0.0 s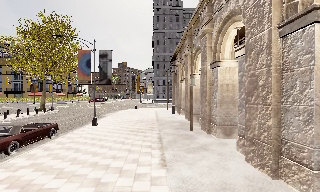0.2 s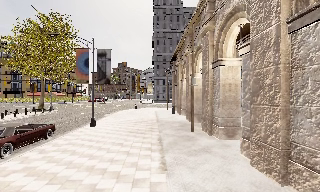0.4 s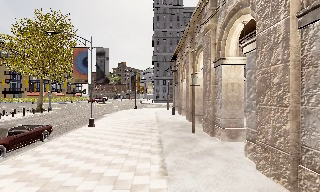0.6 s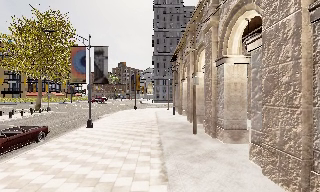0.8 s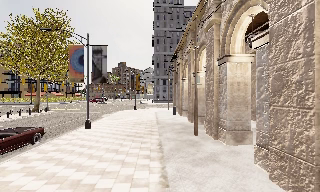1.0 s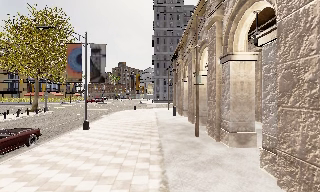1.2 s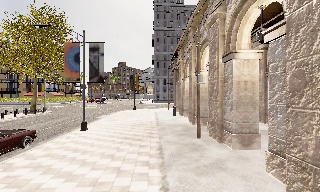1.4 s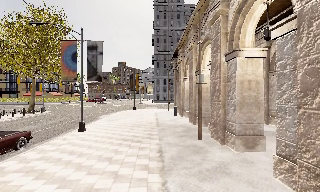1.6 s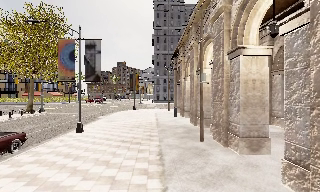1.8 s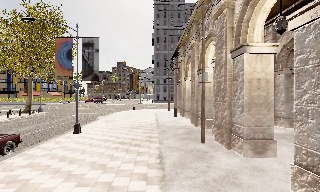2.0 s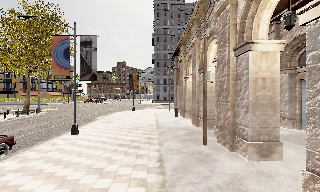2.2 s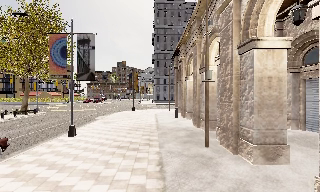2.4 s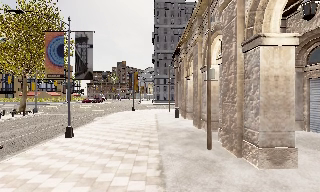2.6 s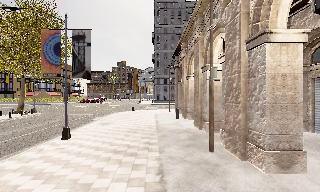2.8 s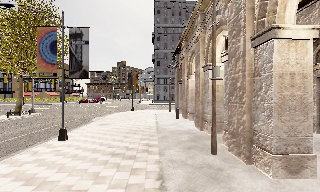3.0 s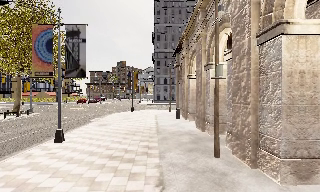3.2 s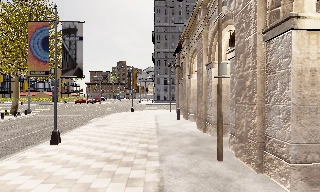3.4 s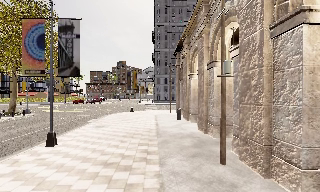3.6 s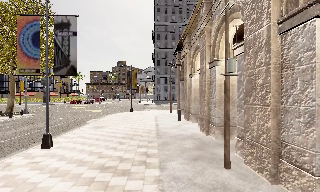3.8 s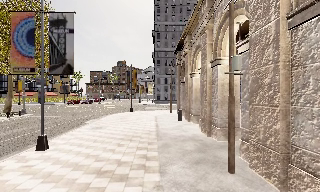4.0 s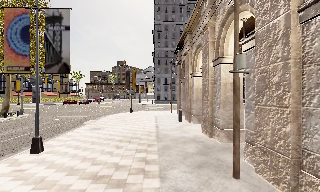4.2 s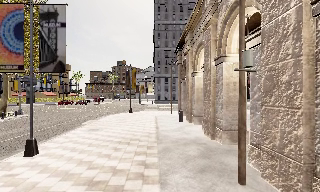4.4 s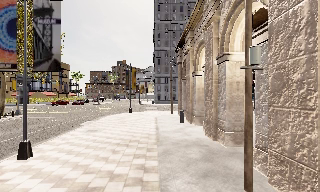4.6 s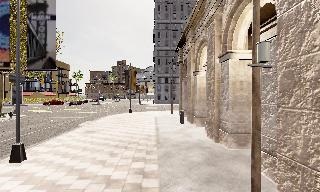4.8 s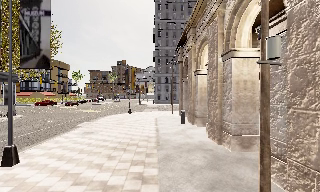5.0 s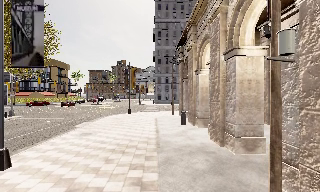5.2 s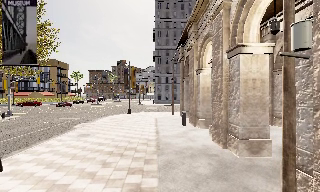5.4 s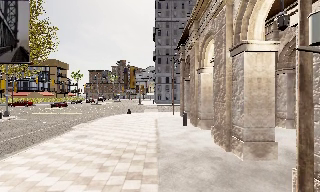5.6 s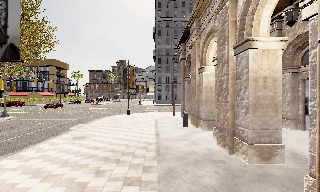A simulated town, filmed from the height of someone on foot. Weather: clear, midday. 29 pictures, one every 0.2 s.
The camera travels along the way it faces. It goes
forward.
0.0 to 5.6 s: The camera travels forward, about 9 m, so what stands in front looms larger.
The film runs forward here.
